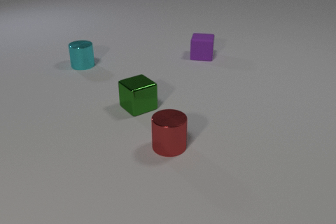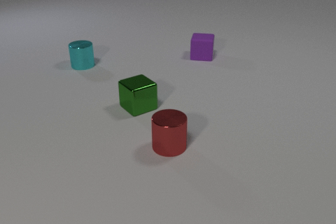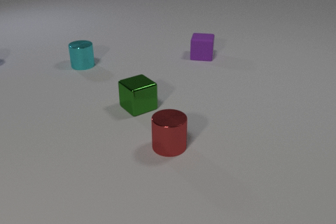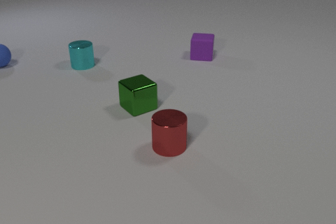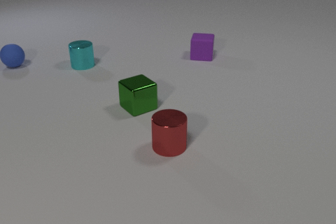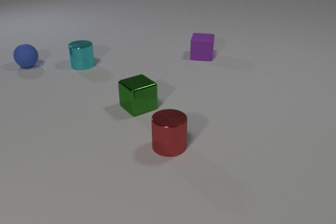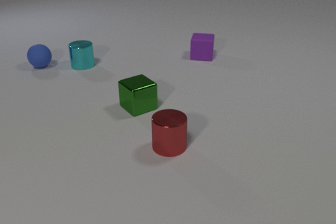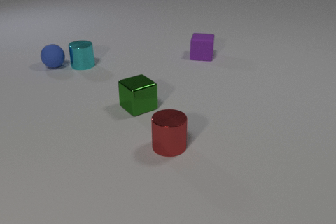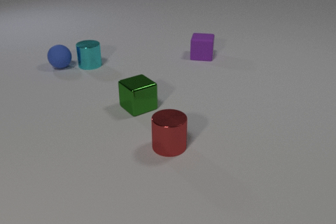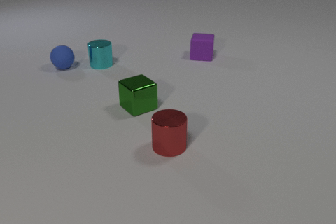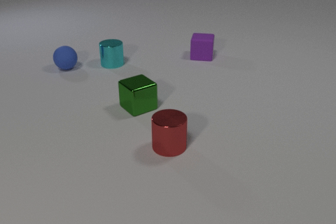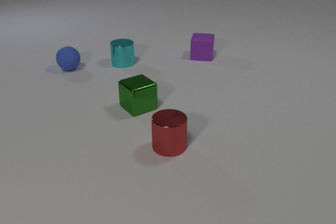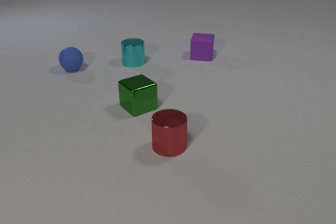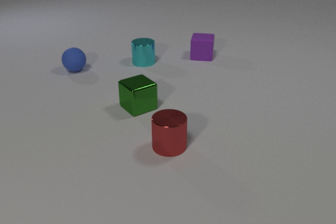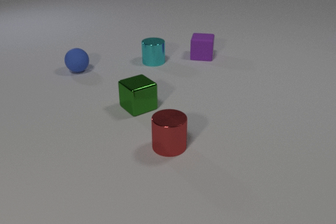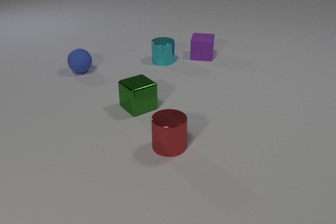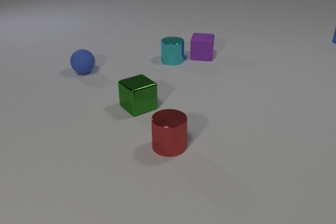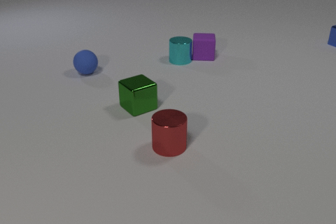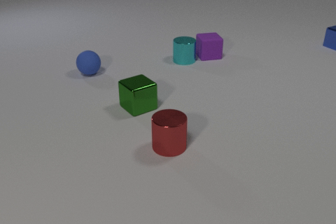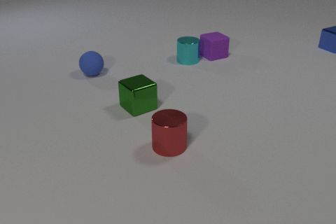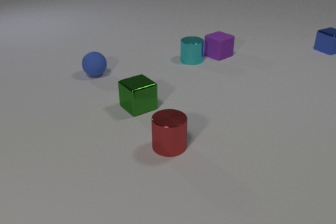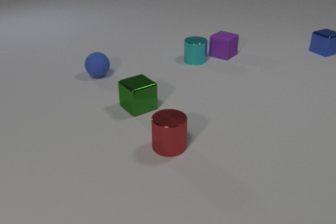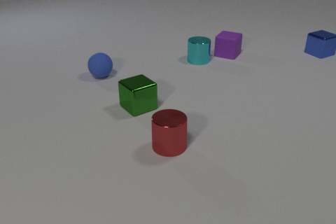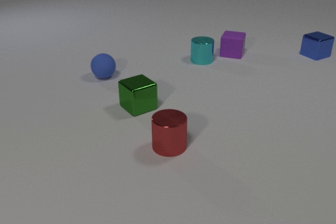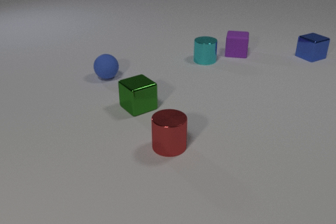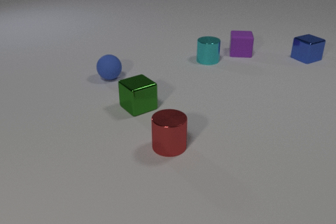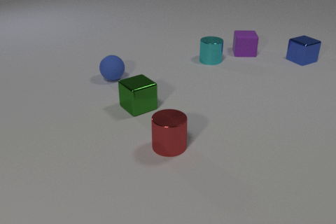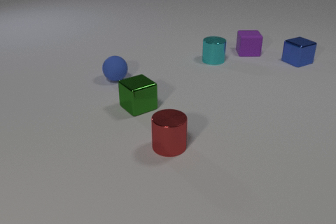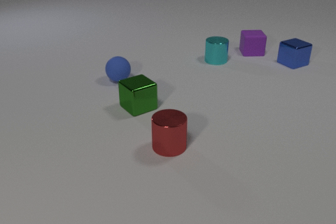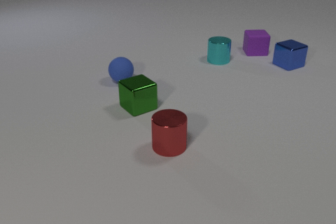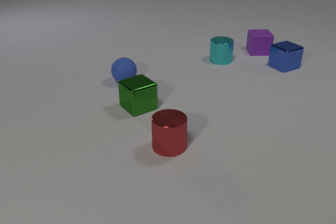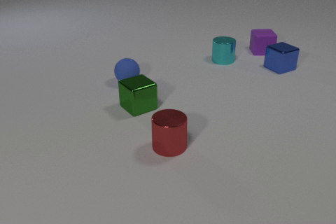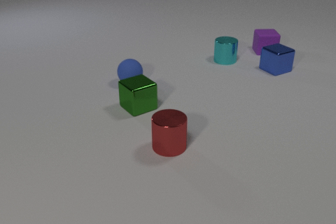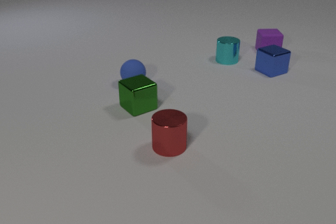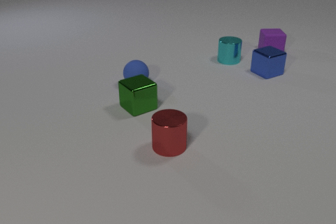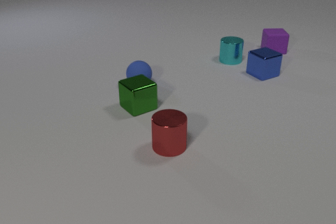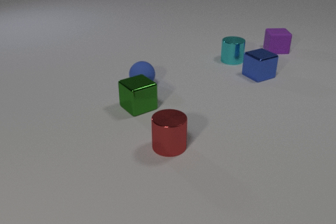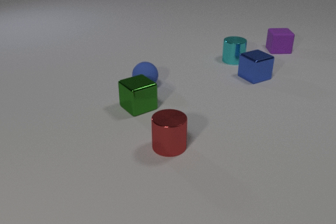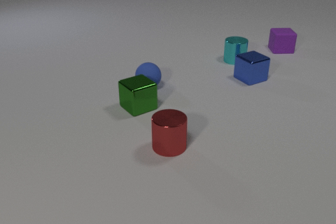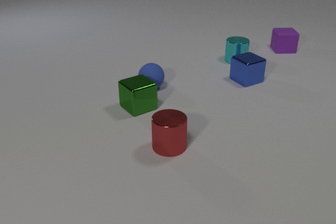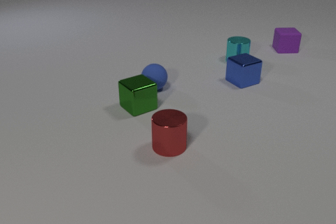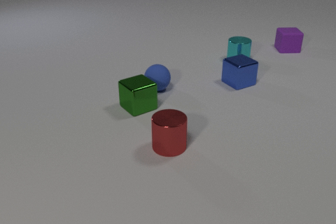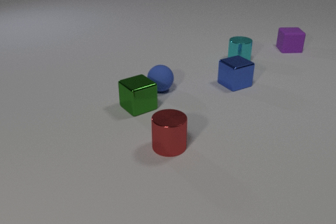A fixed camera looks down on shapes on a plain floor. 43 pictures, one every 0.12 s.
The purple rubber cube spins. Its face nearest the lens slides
to the right.
The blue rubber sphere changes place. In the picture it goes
to the right.
0.00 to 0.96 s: The blue rubber sphere comes in at the left edge, rolls to the right and toward the camera. The cyan metal cylinder slides to the right. The blue rubber sphere and the cyan metal cylinder collide.
0.96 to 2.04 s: The blue rubber sphere rolls to the right and toward the camera. The cyan metal cylinder slides to the right. The blue metal cube comes in at the right edge, slides toward the camera and to the left. The cyan metal cylinder and the purple rubber cube collide.
2.04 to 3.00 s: The blue rubber sphere rolls to the right and toward the camera. The cyan metal cylinder slides to the right. The blue metal cube slides toward the camera and to the left. The purple rubber cube slides to the right, spins counterclockwise seen from above by about 90 degrees, its near face sliding to the right.
3.00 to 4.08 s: The blue rubber sphere rolls to the right and toward the camera. The cyan metal cylinder slides to the right. The blue metal cube slides toward the camera and to the left. The purple rubber cube slides to the right and away from the camera.
4.08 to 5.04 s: The blue rubber sphere rolls to the right and toward the camera. The cyan metal cylinder slides to the right. The blue metal cube slides toward the camera and to the left. The purple rubber cube slides to the right and away from the camera.
How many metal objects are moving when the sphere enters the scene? 0.
What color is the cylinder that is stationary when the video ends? red.
How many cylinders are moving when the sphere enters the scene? 0.
